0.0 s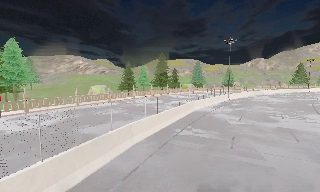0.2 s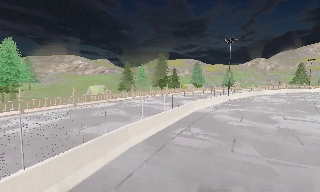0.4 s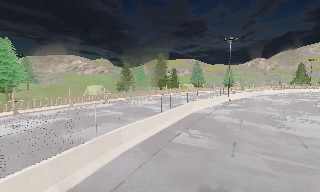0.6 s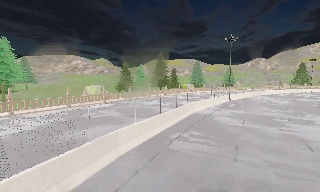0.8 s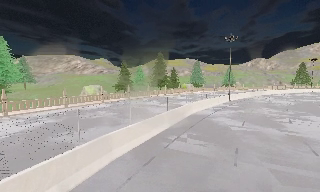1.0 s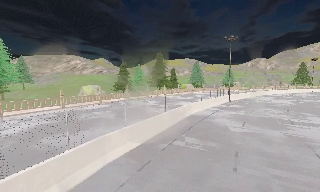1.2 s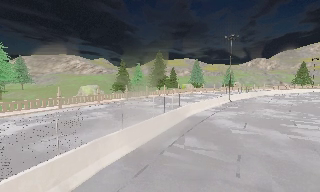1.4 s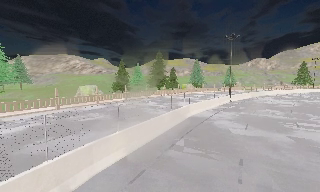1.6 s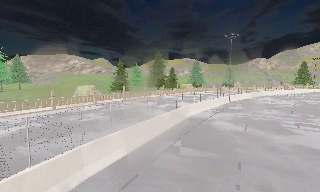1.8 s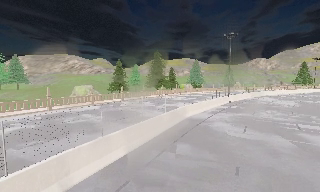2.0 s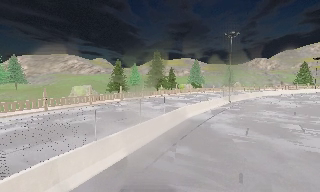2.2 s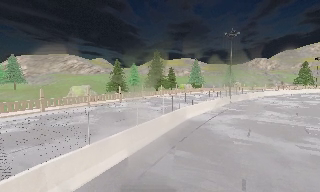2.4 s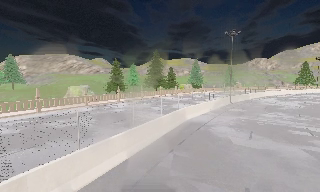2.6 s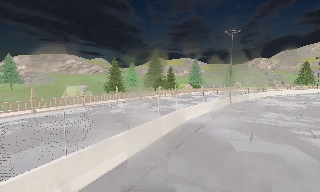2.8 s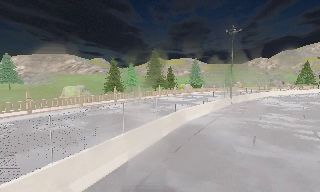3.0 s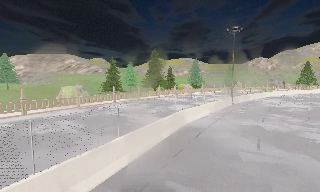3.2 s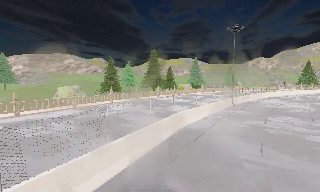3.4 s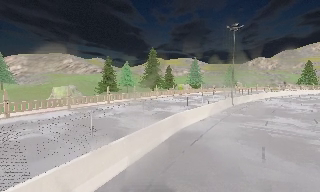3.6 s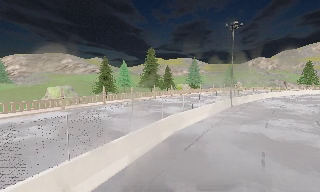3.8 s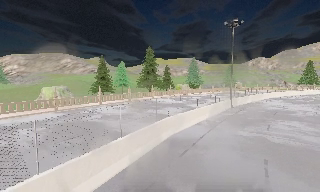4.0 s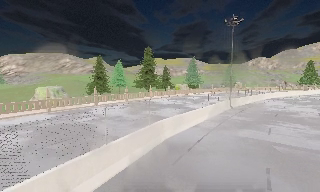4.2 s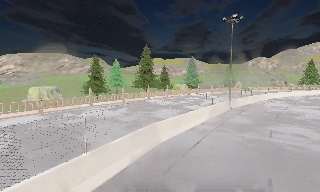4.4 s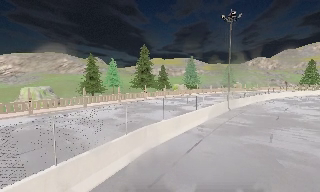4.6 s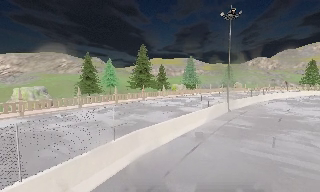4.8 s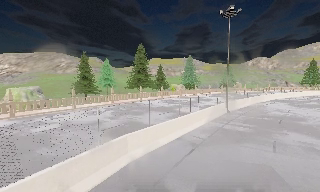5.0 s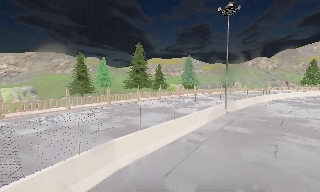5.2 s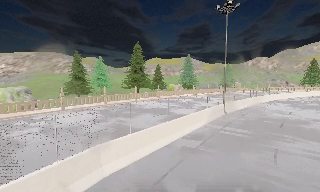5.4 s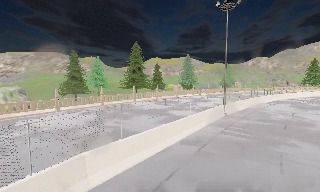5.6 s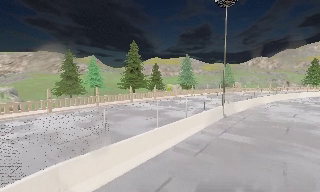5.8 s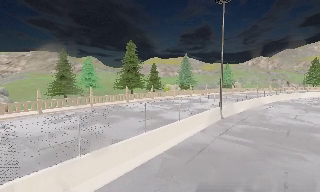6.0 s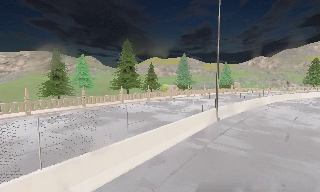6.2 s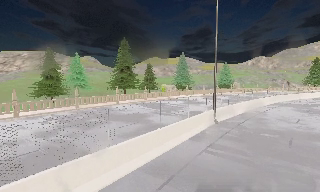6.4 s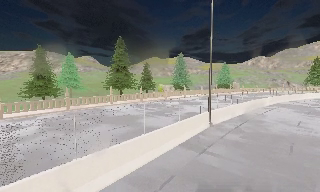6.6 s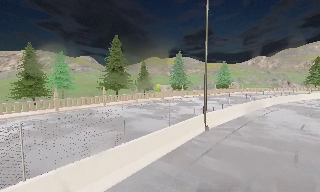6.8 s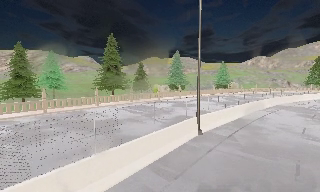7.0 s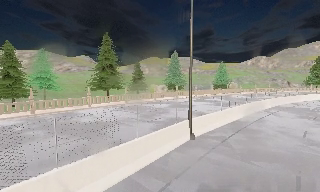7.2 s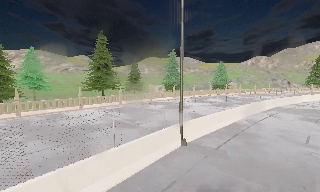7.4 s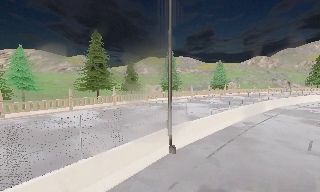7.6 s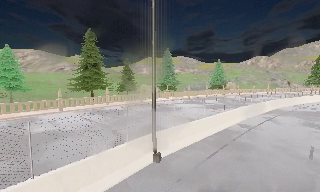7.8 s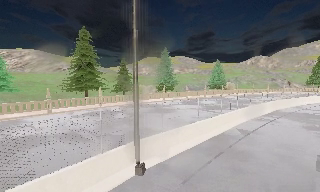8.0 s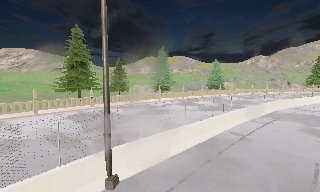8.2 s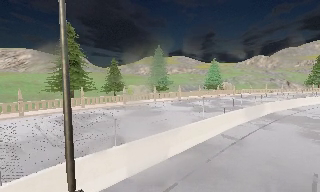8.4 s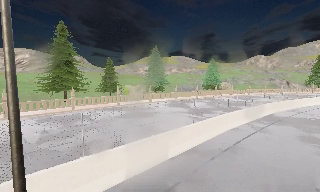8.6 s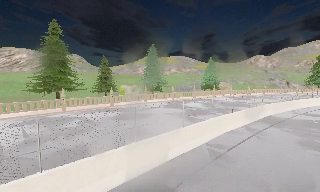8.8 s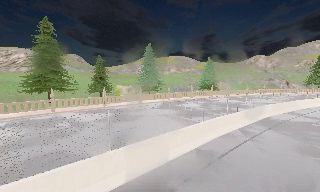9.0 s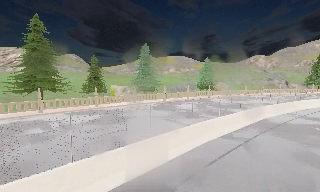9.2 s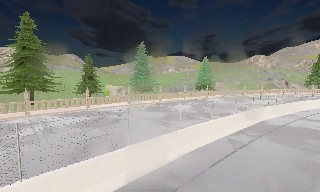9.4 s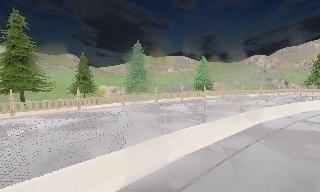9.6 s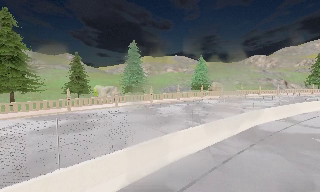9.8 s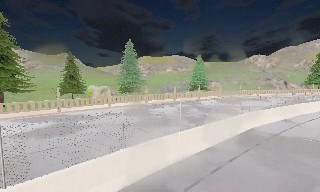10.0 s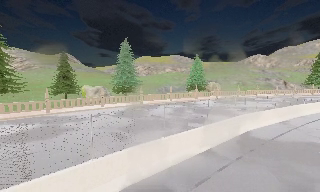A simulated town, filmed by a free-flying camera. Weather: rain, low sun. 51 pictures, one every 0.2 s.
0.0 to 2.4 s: The camera travels forward, about 5 m, so what stands in front looms larger.
2.4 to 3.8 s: The camera travels forward and to its right, about 4.5 m, so what stands in front looms larger. It gains speed.
3.8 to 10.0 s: The camera travels forward and to its right, about 30 m, so what stands in front looms larger.
The film runs forward here.
